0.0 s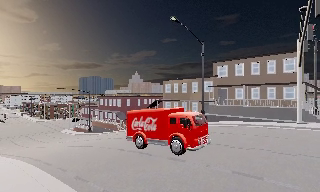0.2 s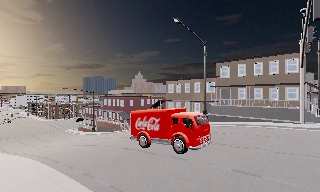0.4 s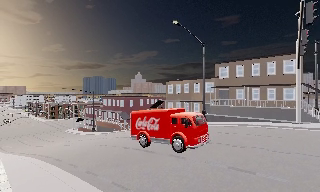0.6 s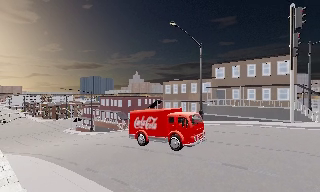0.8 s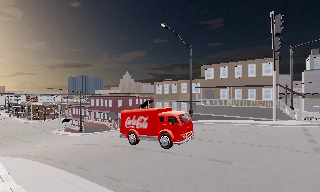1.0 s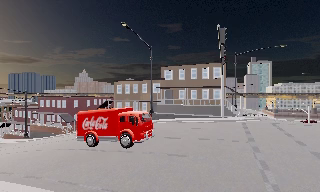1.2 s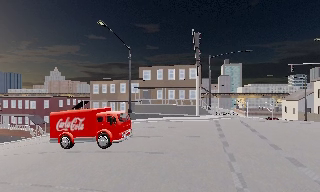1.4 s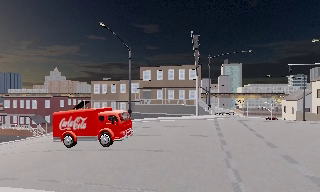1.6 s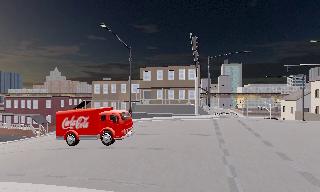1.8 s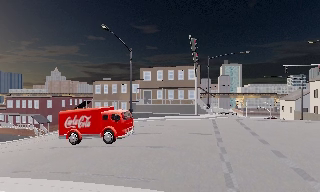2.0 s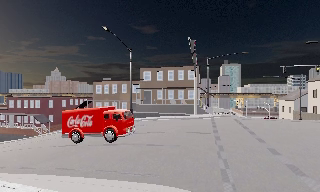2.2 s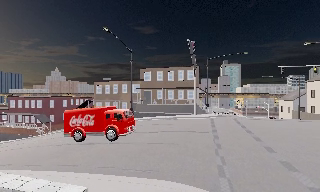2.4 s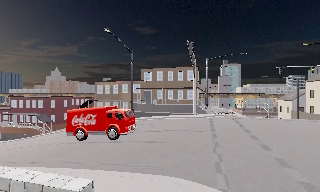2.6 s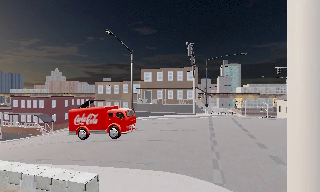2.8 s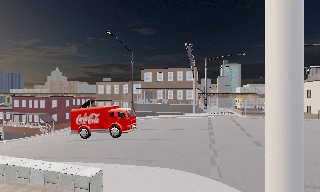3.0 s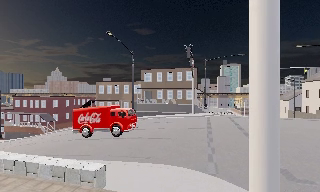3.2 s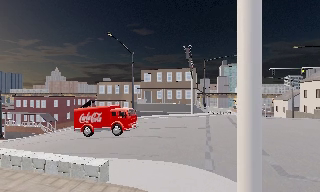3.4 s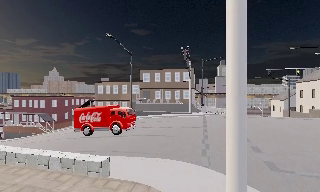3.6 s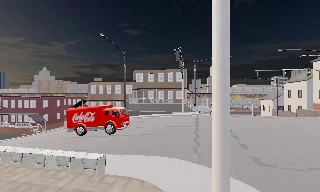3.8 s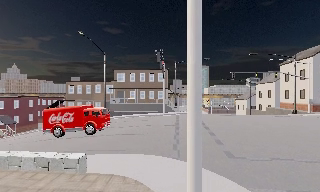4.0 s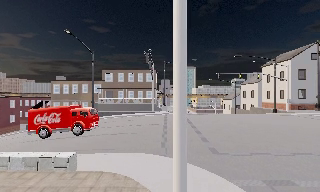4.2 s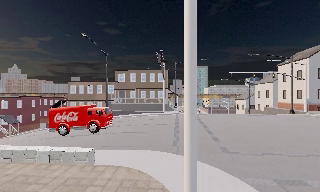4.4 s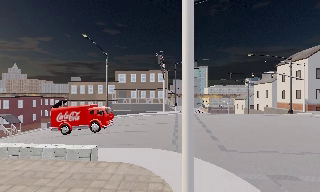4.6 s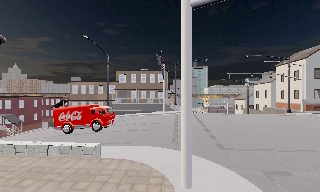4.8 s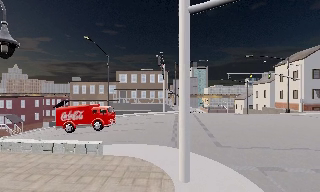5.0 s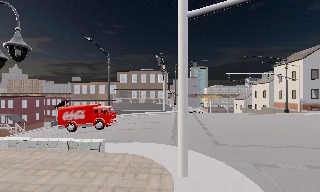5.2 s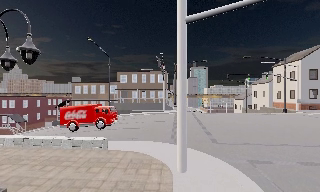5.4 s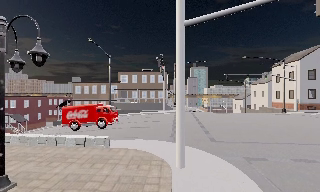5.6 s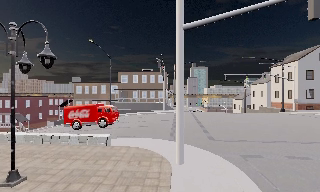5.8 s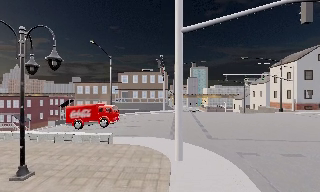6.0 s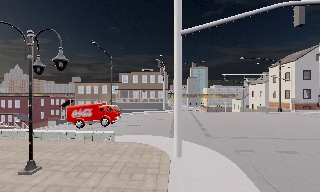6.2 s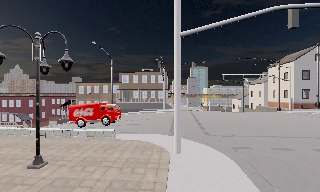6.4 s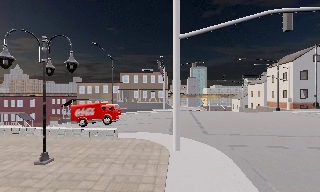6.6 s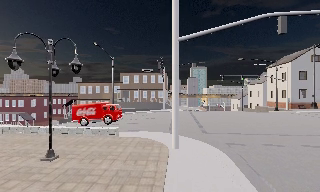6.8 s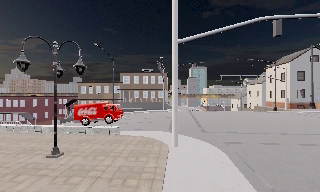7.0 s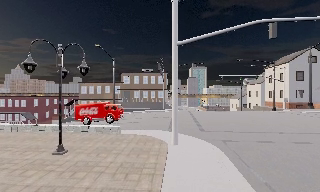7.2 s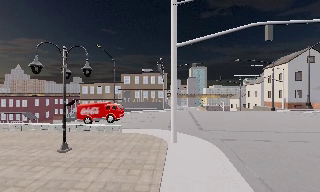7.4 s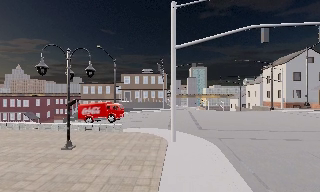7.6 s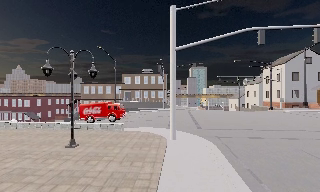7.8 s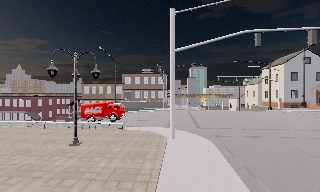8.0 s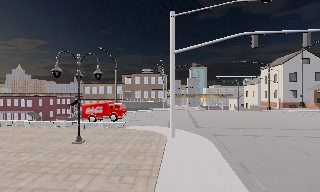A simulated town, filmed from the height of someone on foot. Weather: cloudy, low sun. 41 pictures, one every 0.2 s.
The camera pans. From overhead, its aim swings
clockwise.
The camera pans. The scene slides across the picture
to the left.
0.0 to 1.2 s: The scene slides to the left, as the camera pans about 25 degrees to its right. It travels backward, about 2 m, so what stands in front gets smaller.
1.2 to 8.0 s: The camera travels backward, about 11 m, so what stands in front gets smaller.
The film runs backward here.
